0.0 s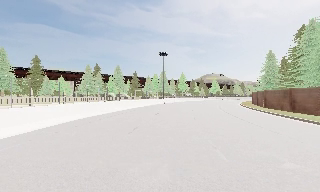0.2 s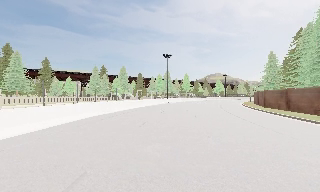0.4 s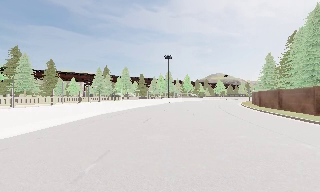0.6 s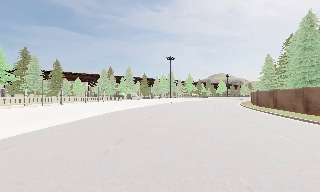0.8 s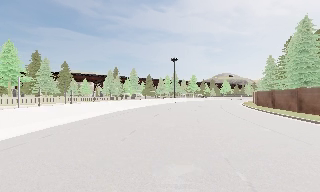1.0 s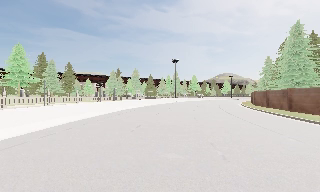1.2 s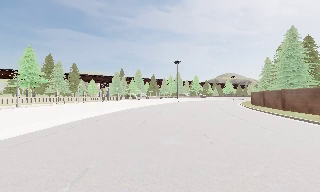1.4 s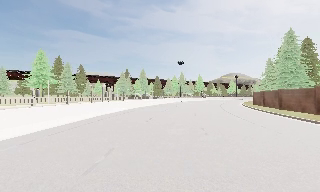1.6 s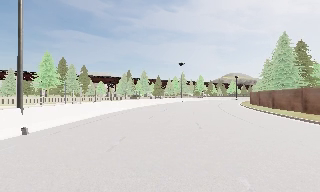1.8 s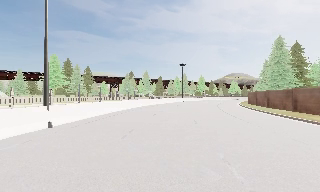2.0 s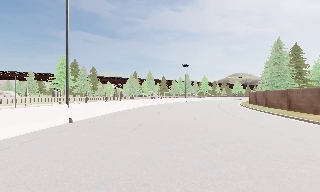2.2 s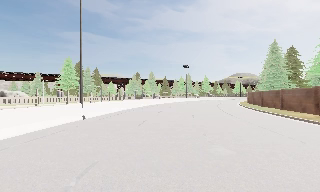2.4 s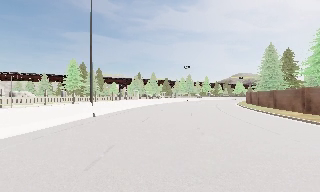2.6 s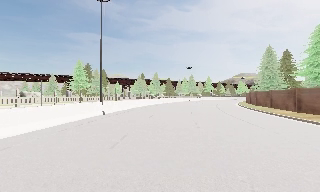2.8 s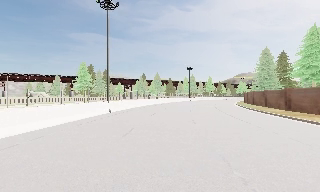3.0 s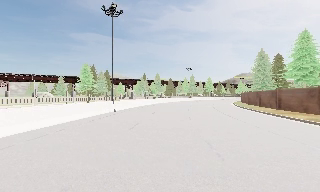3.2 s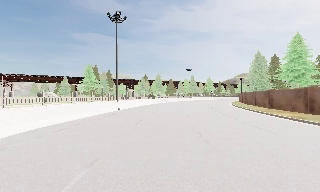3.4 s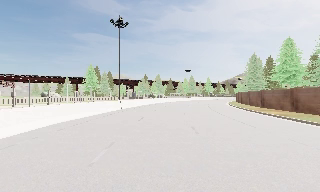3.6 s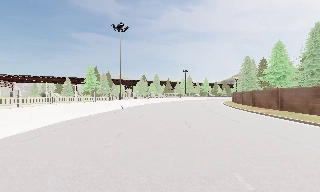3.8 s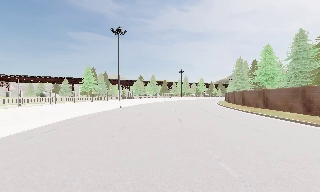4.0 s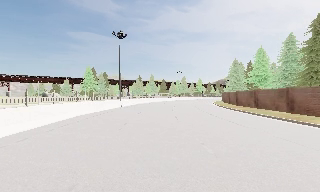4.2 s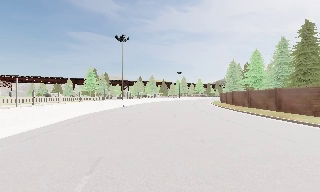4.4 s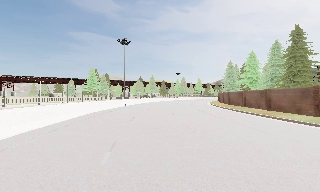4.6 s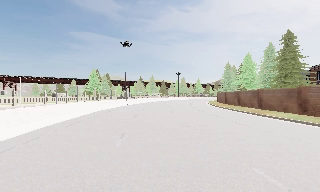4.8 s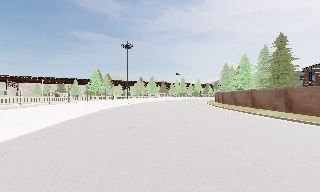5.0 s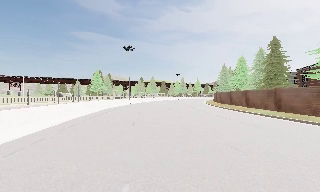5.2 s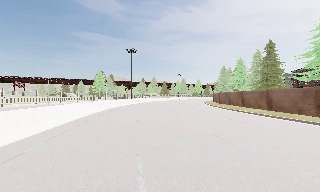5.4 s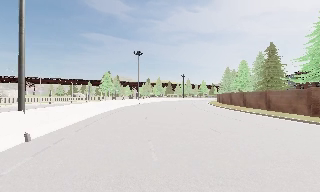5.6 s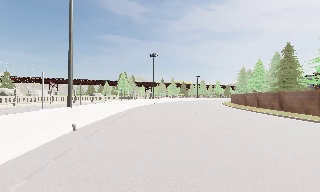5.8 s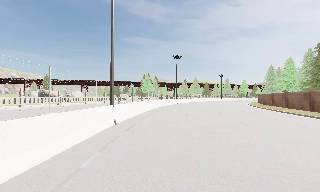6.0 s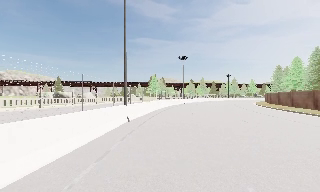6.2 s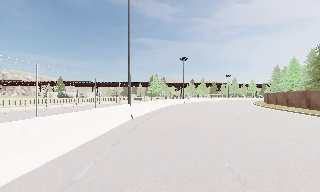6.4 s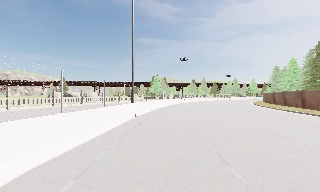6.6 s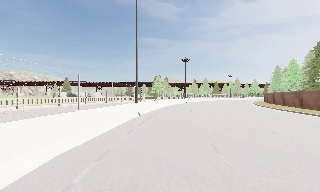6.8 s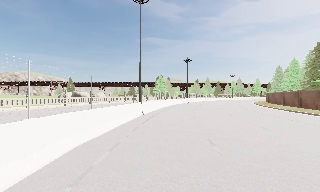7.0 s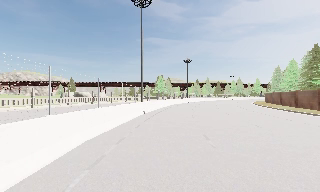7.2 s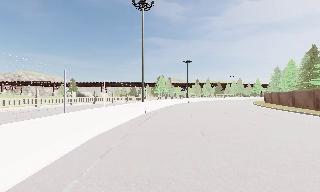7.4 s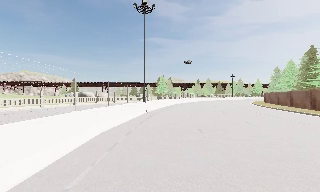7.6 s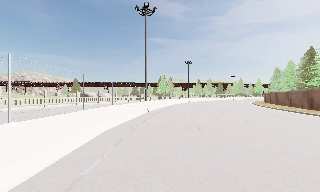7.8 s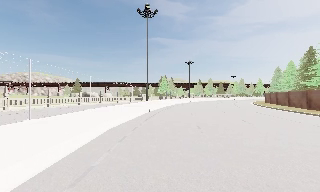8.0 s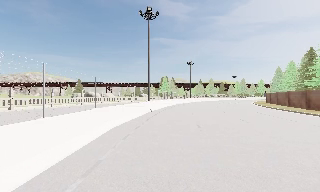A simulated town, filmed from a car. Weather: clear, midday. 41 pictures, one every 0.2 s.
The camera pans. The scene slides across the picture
to the right.
The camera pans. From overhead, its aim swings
counterclockwise.
0.0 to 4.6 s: The camera travels backward, about 35 m, so what stands in front gets smaller.
4.6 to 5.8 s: The scene slides to the right, as the camera pans about 15 degrees to its left. It travels backward, about 9 m, so what stands in front gets smaller.
5.8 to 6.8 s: The camera travels backward, about 5 m, so what stands in front gets smaller.
6.8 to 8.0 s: The camera travels backward, about 3.5 m, so what stands in front gets smaller. It loses speed.
The film runs backward here.
